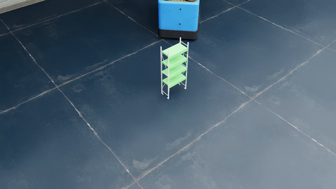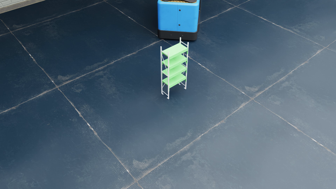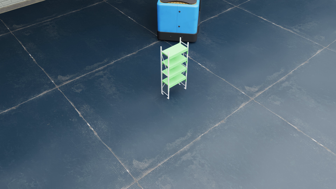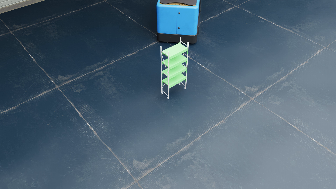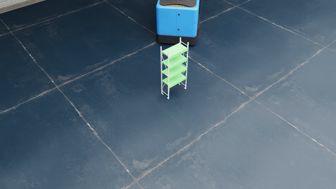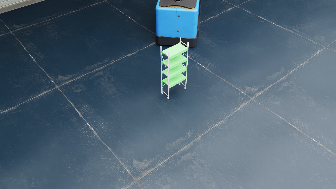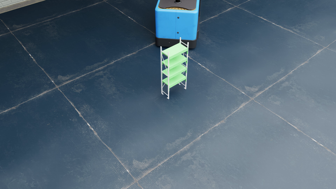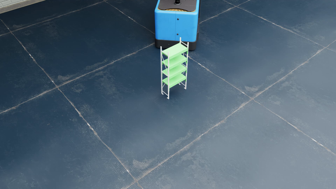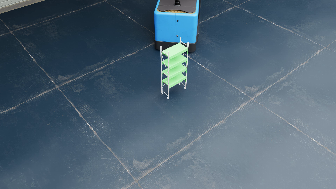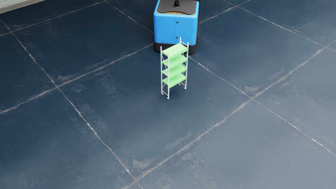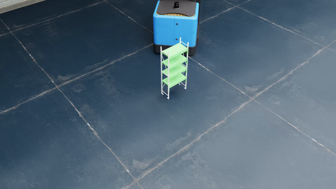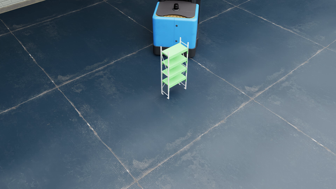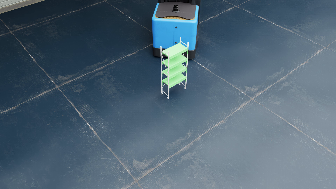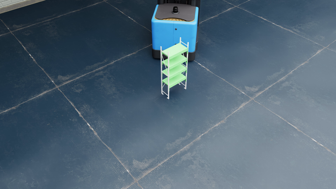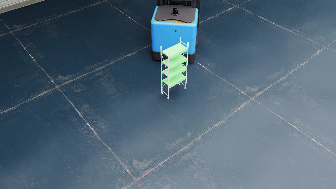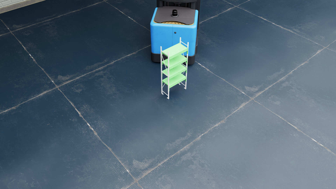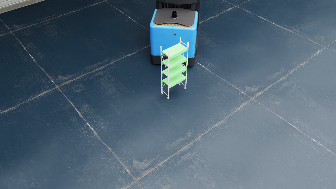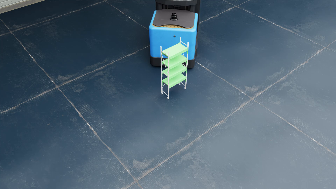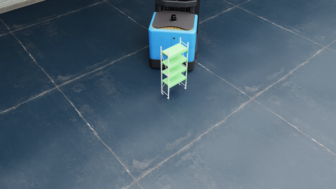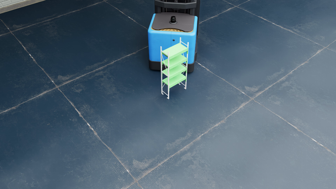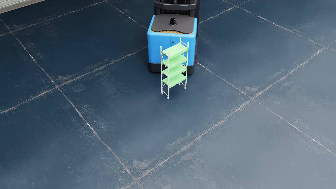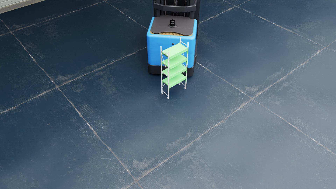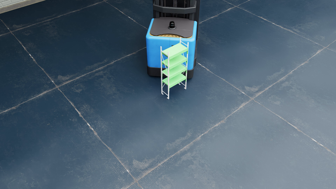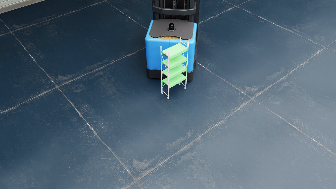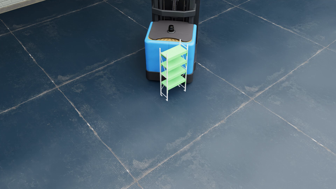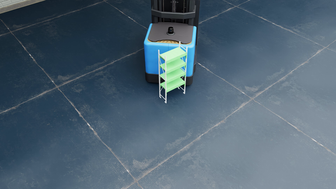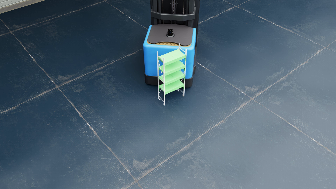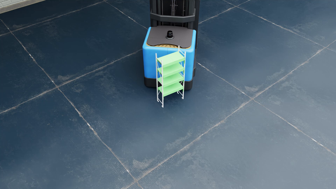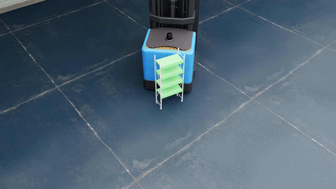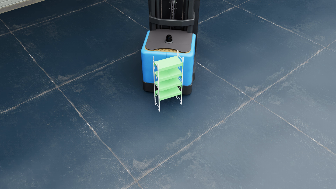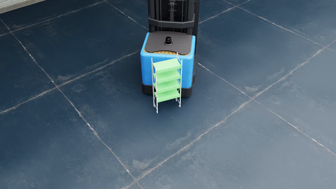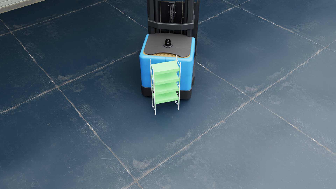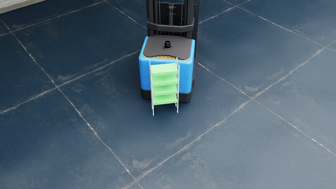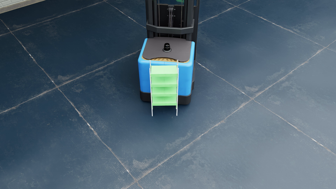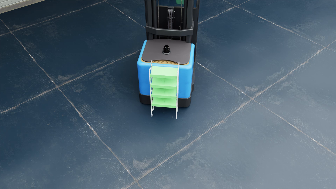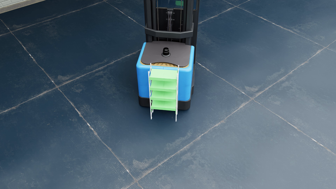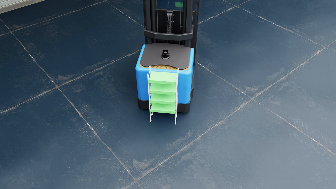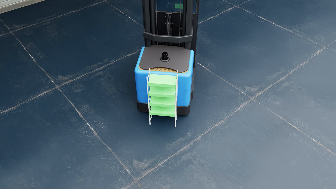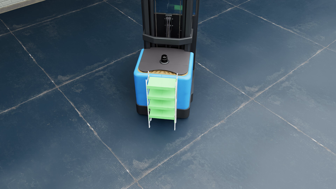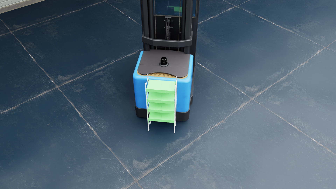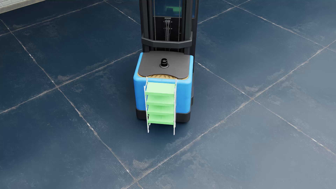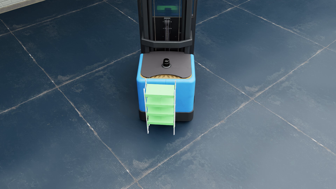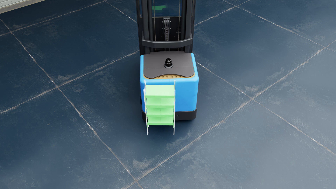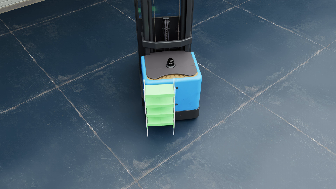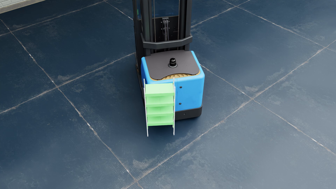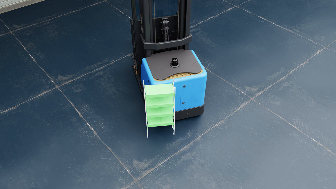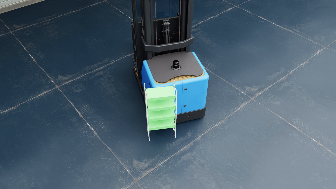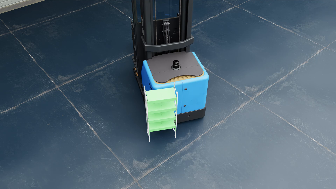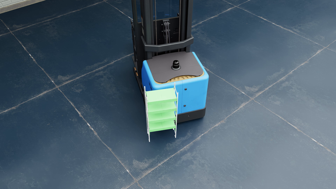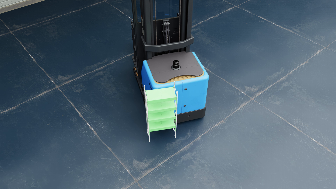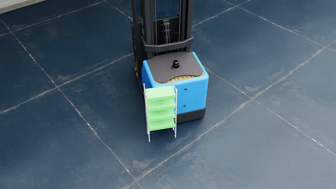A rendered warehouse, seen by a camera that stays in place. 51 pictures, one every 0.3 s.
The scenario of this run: A forklift runs into an object in its way.
